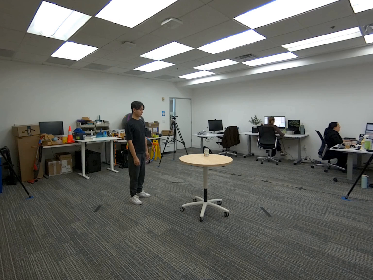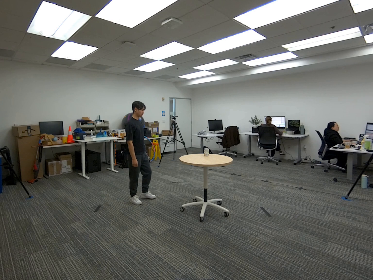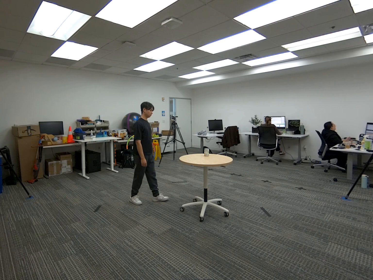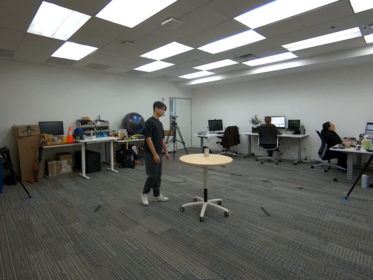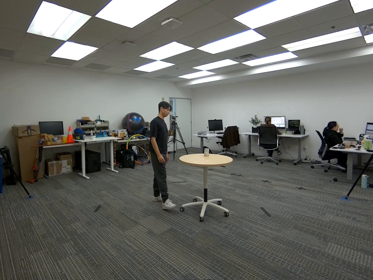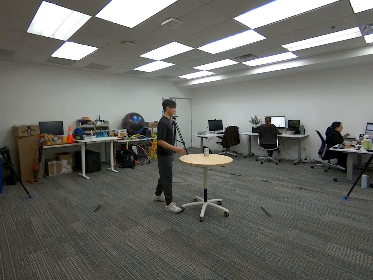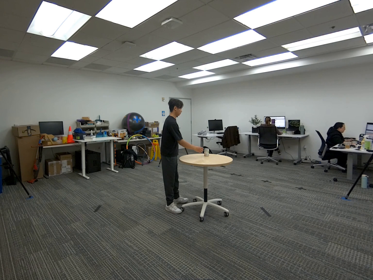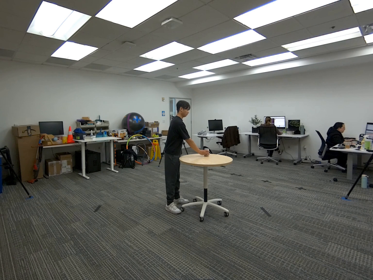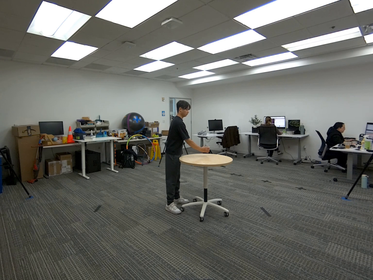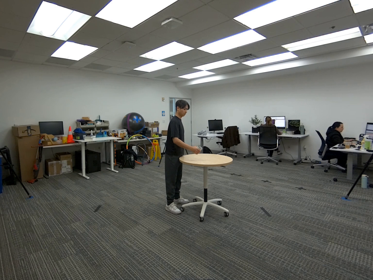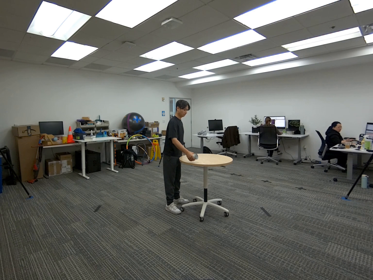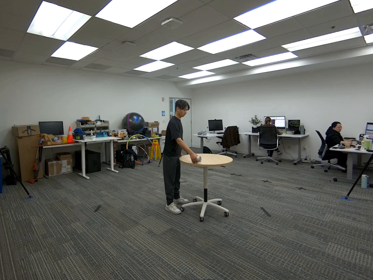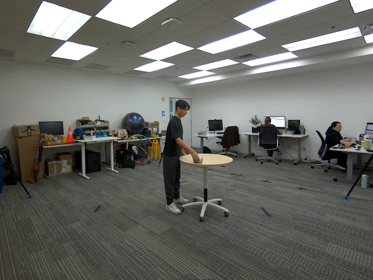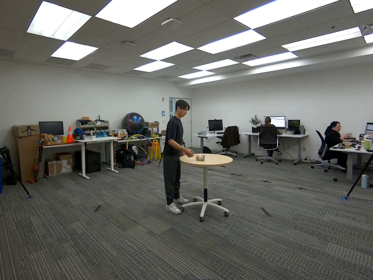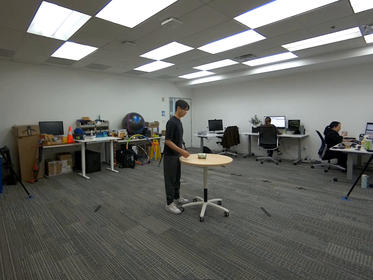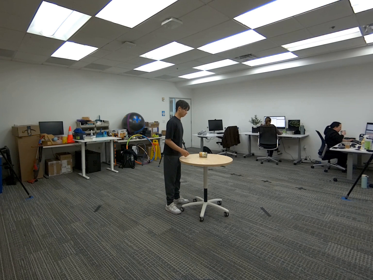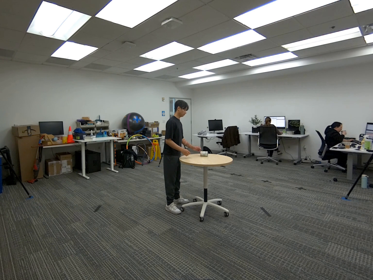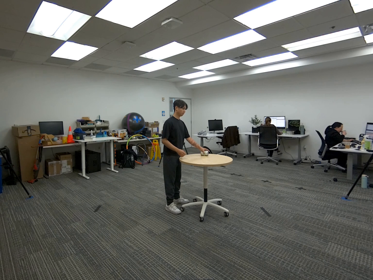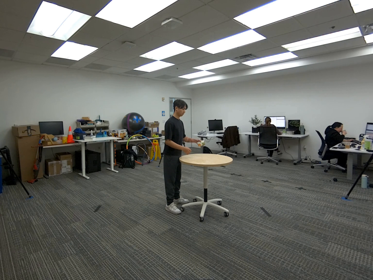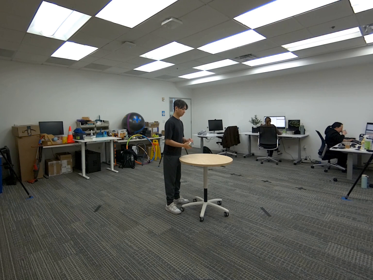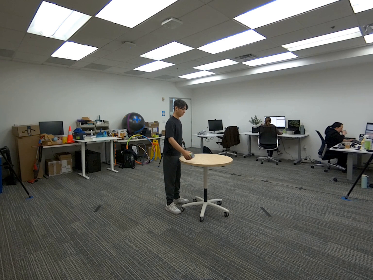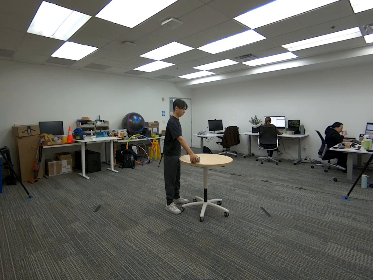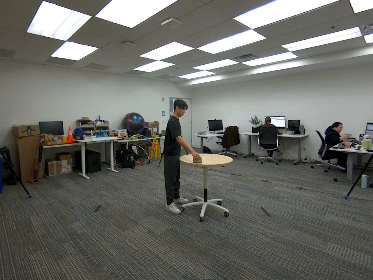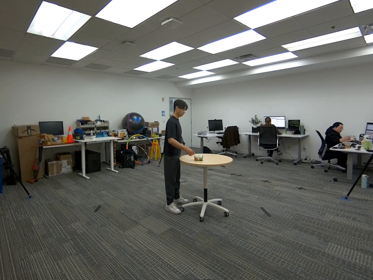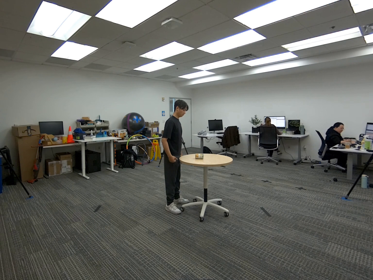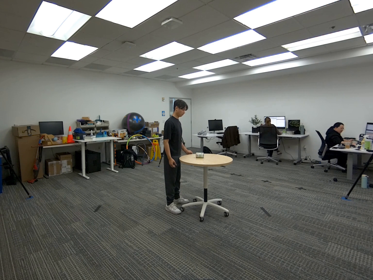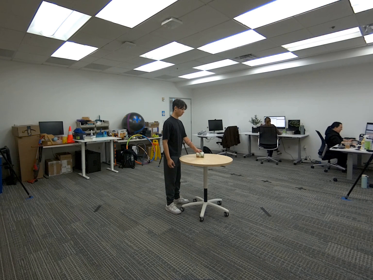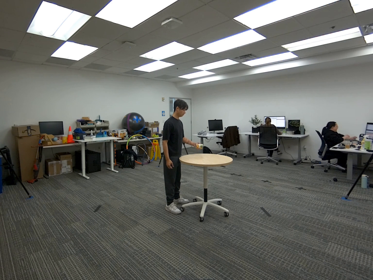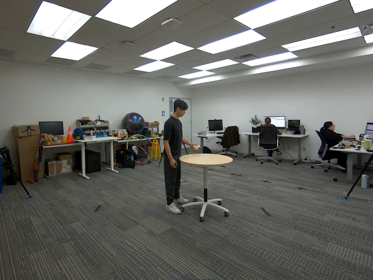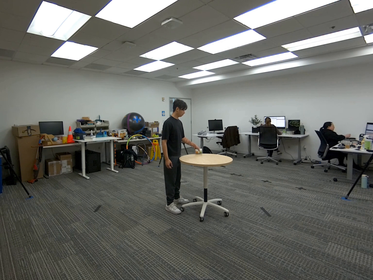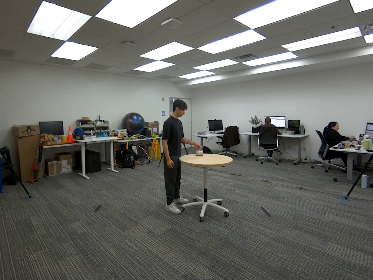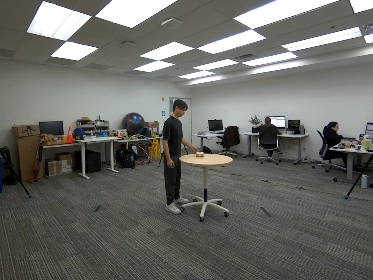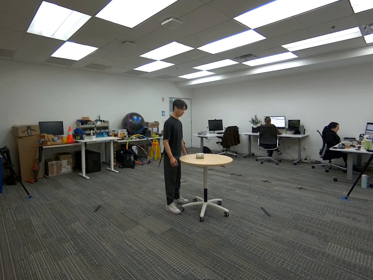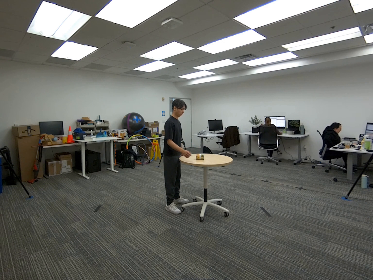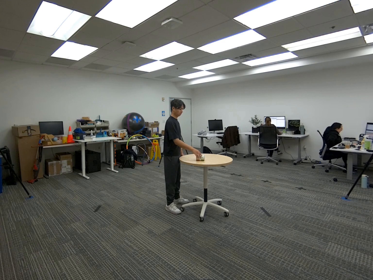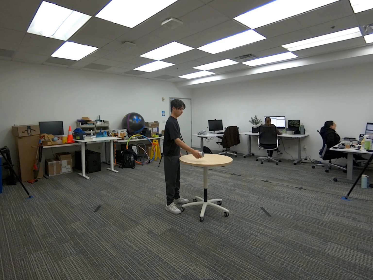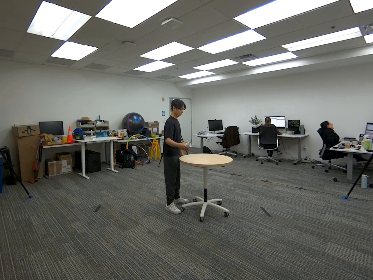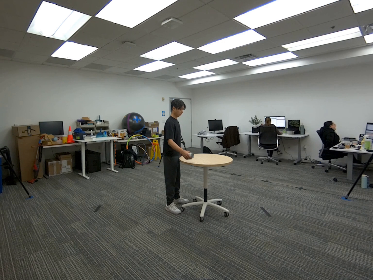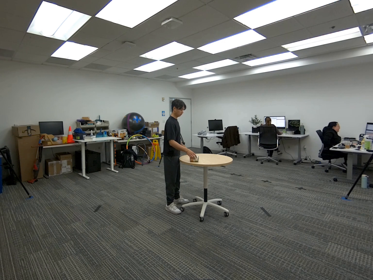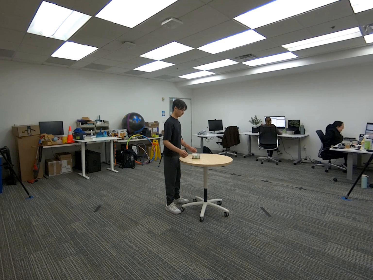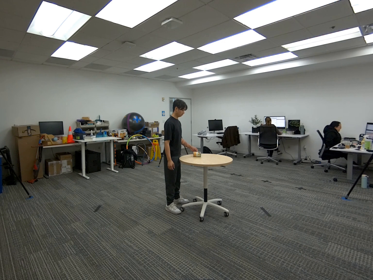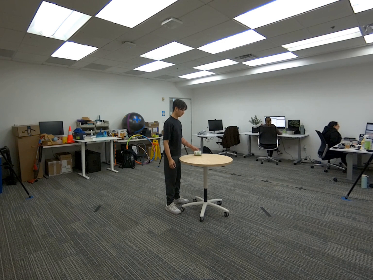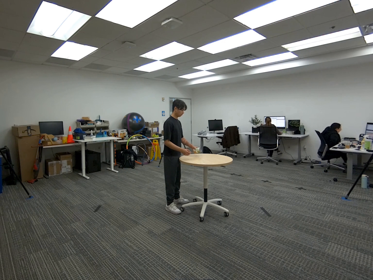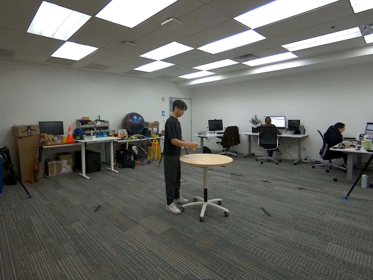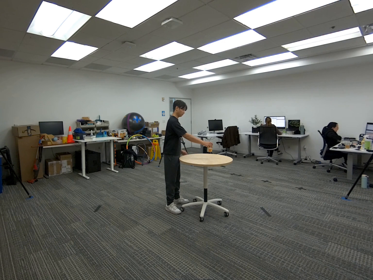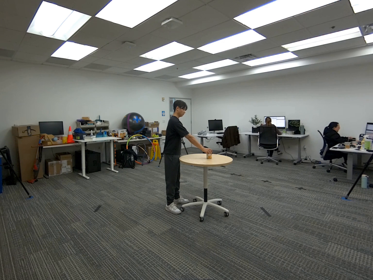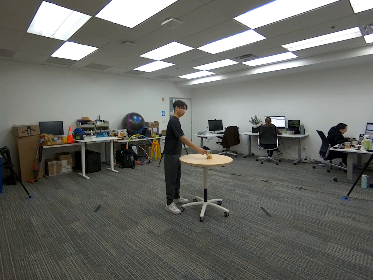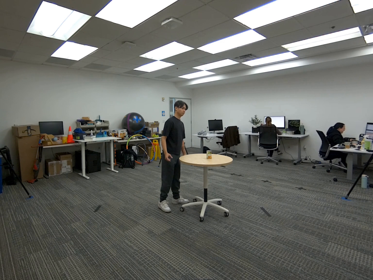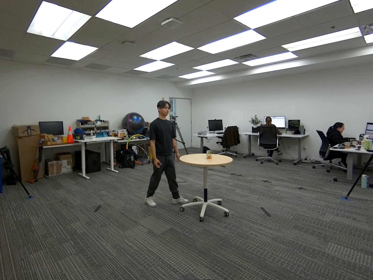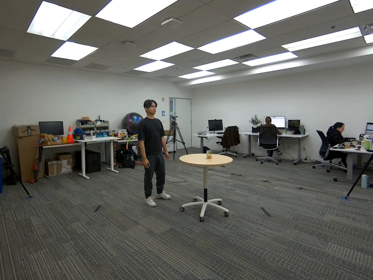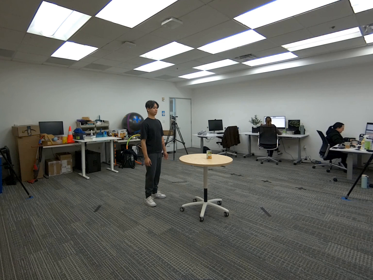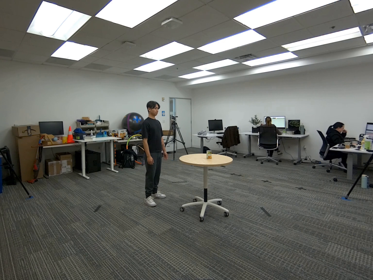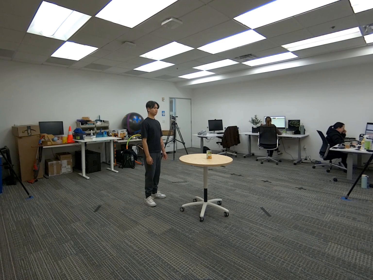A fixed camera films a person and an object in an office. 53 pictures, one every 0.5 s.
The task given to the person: Walk up to the round table and lay the corn can on its side. Gently push the corn can so that it rolls on the round table. Don't let the corn can fall off the table. Place right up on the round table when done.
